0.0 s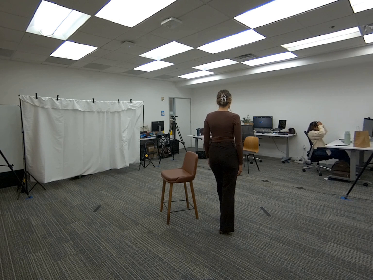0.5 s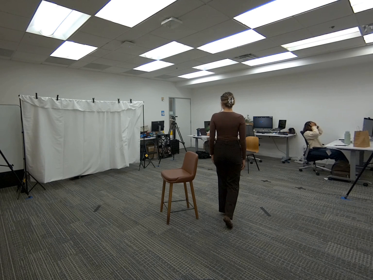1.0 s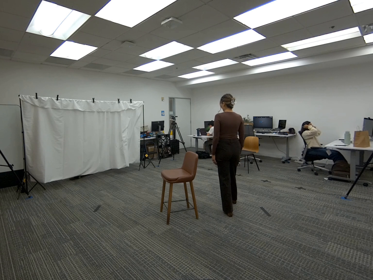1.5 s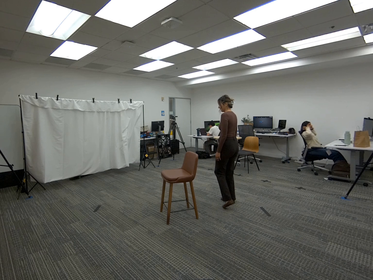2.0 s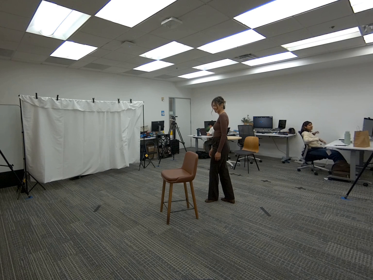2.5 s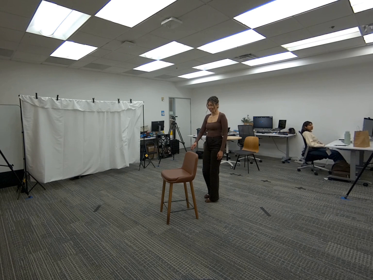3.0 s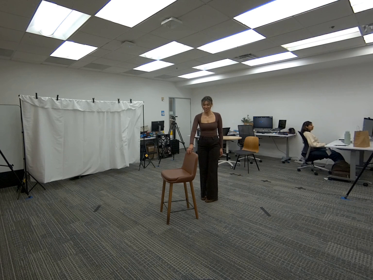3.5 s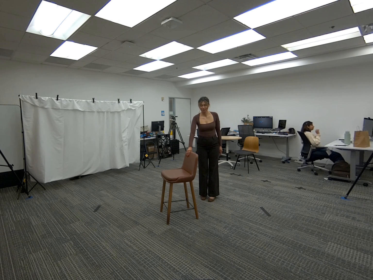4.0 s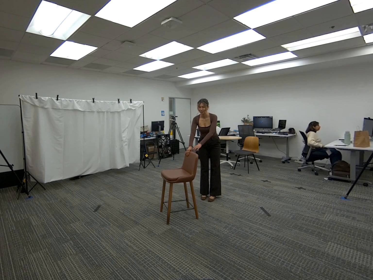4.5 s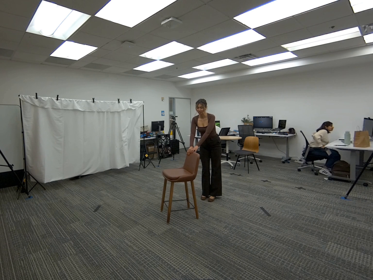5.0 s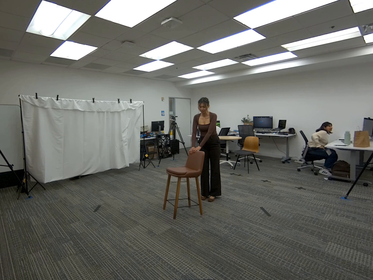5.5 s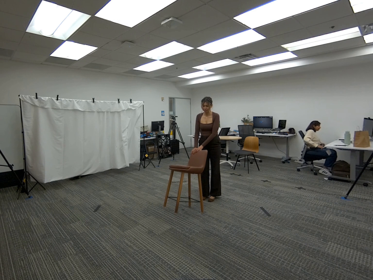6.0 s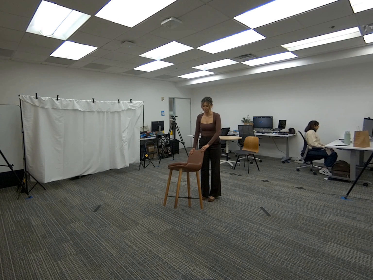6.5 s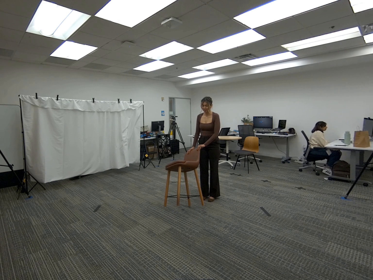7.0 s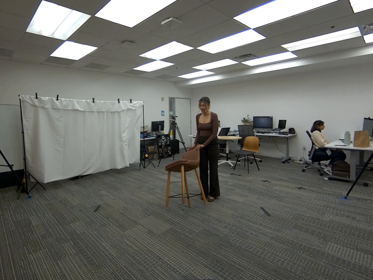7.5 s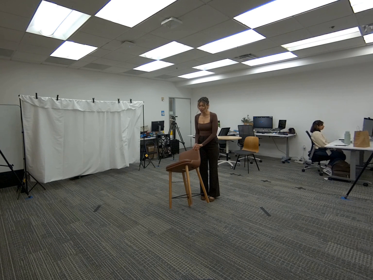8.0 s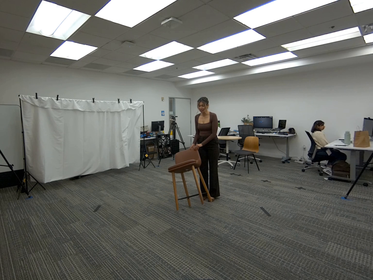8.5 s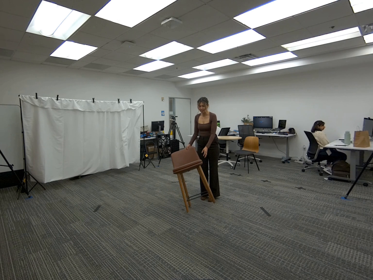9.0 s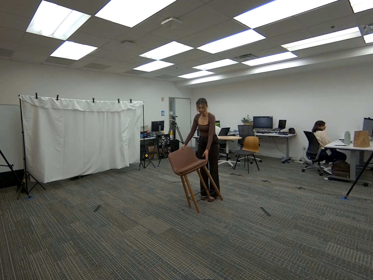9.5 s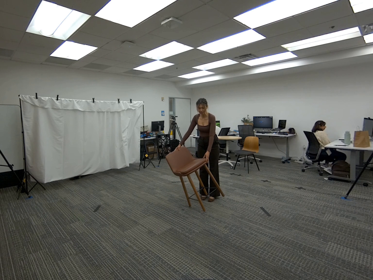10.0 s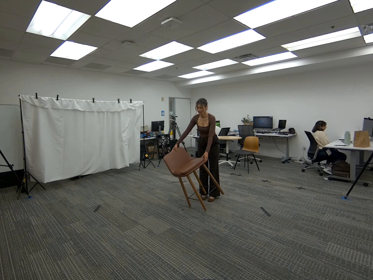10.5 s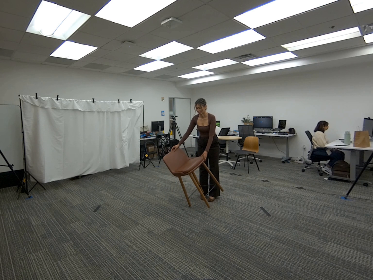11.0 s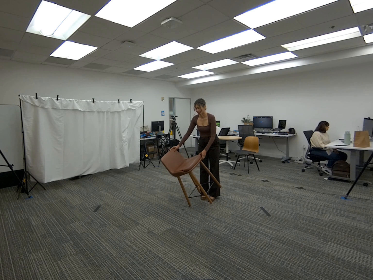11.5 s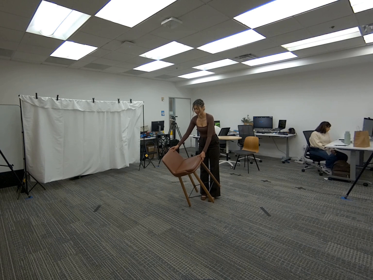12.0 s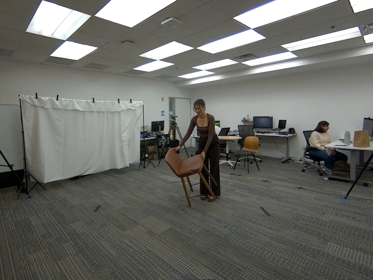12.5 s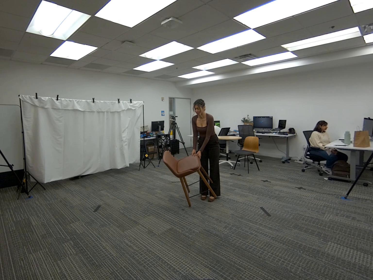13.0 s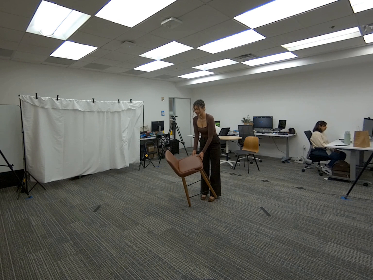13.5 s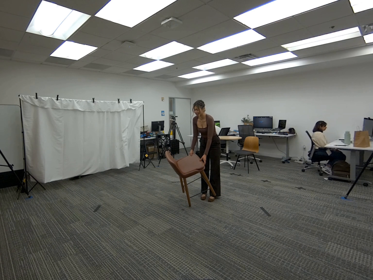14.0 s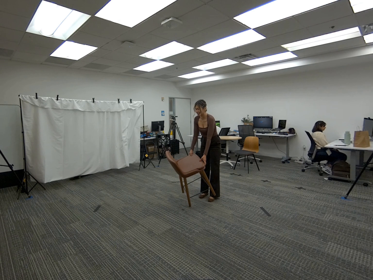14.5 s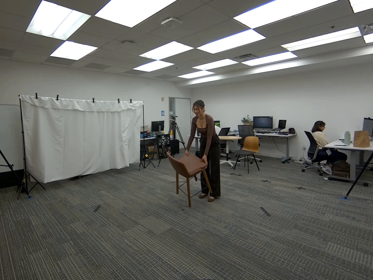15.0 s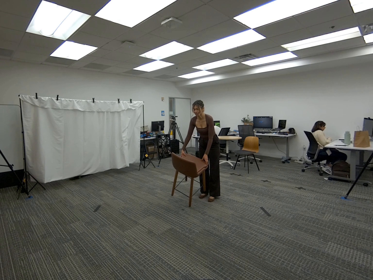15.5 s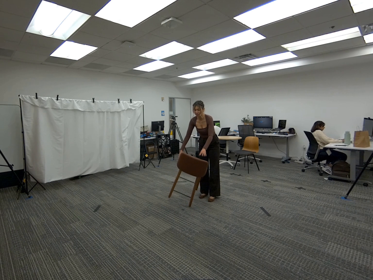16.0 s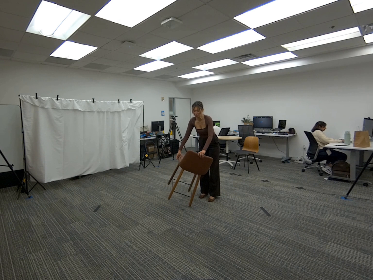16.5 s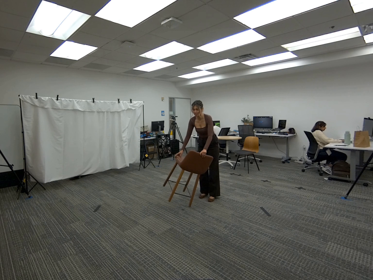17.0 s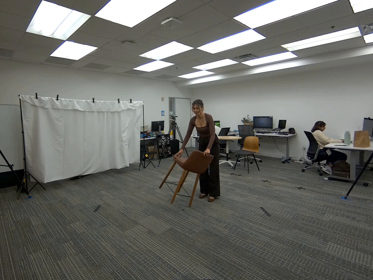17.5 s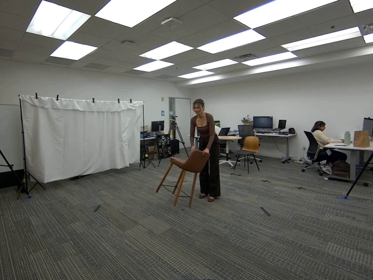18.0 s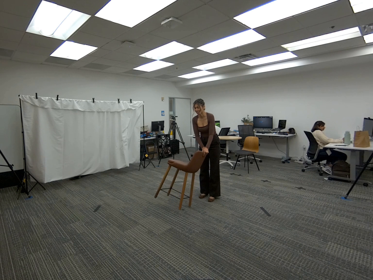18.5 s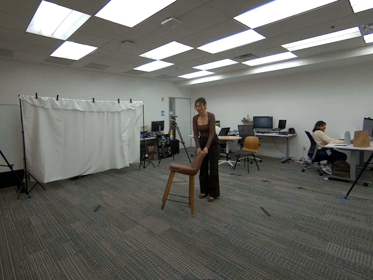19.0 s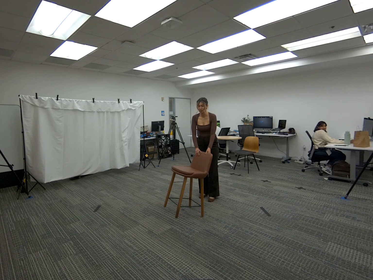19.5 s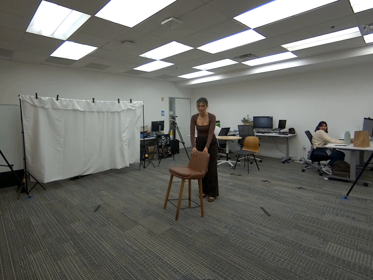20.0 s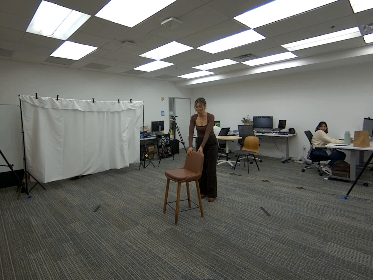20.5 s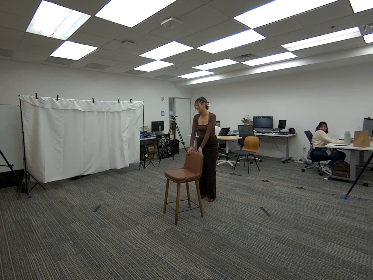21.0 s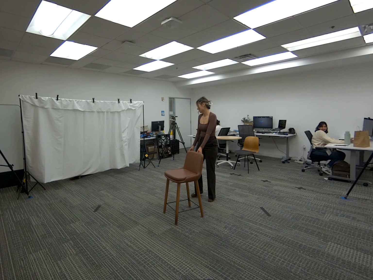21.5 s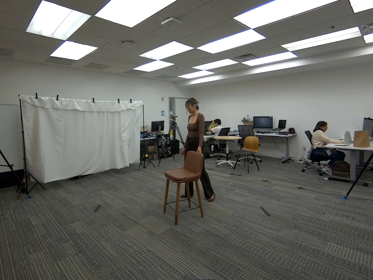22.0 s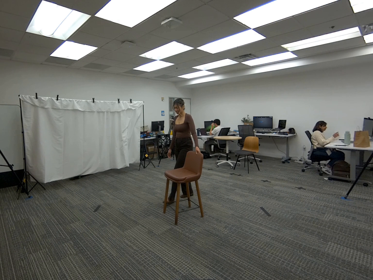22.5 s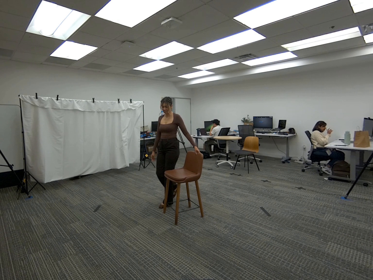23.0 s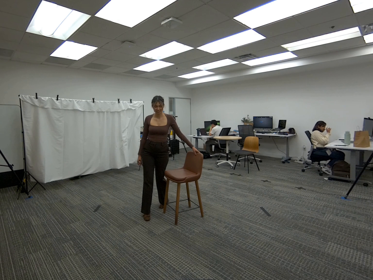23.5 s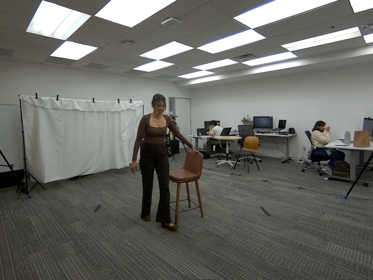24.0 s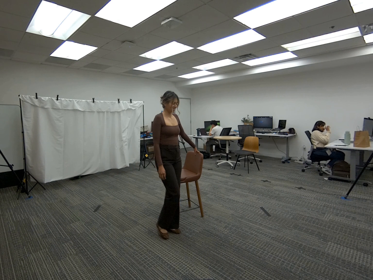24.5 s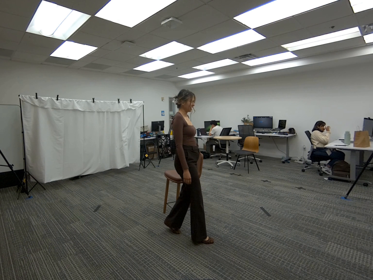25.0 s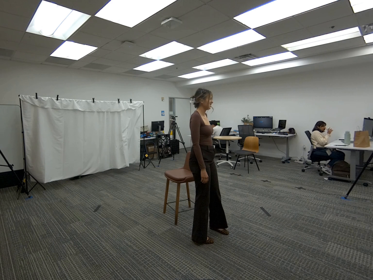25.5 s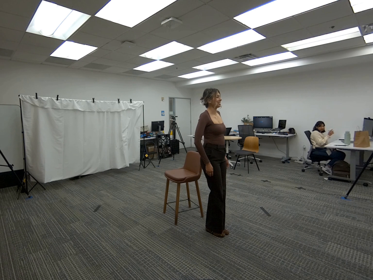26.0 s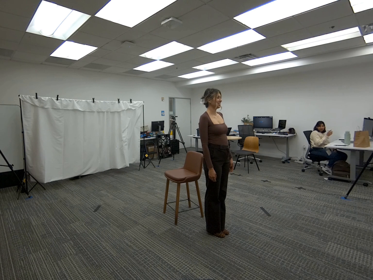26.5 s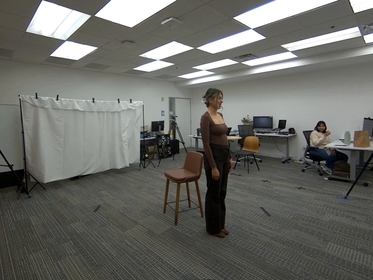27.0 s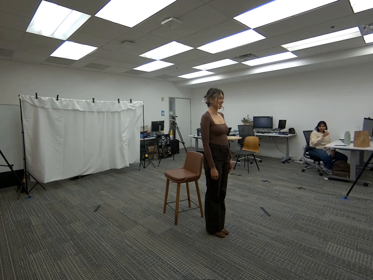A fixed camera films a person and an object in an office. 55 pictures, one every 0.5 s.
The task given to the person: Walk over to the tall bar stool, using both hands tip the stool to stand on one leg and attempt to spin the chair 360. Return chair to original standing position.
